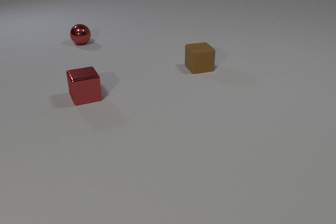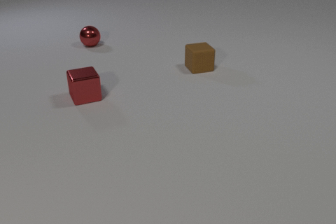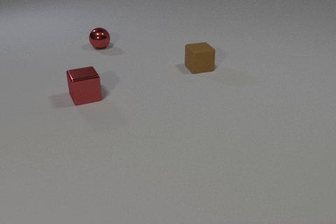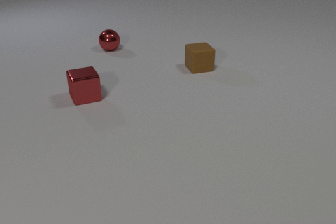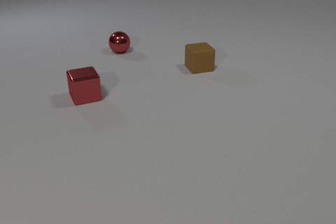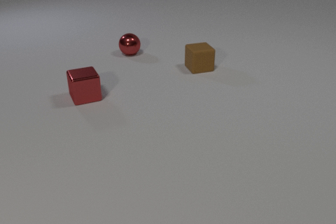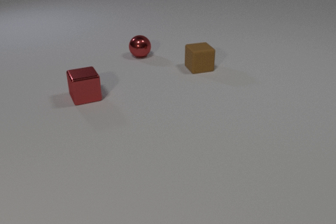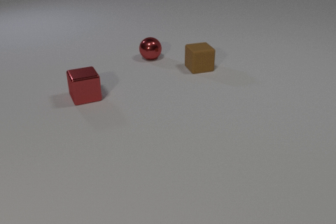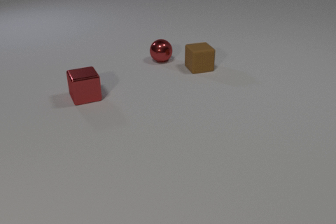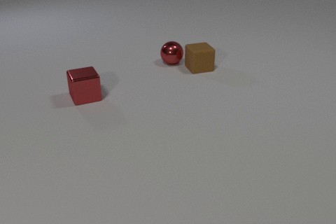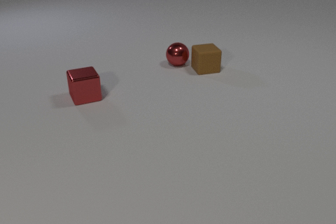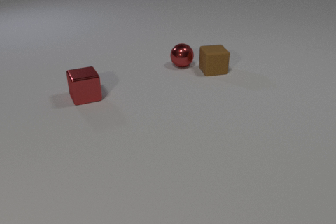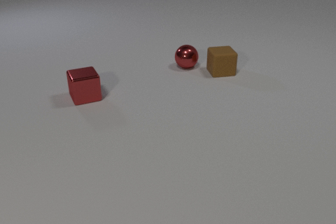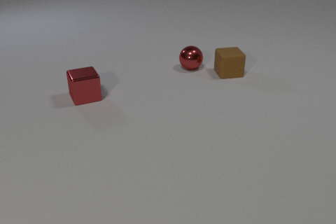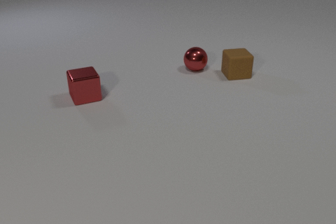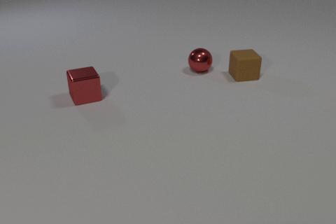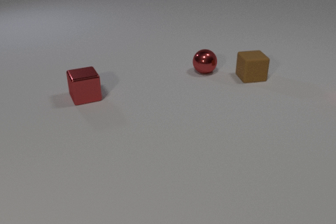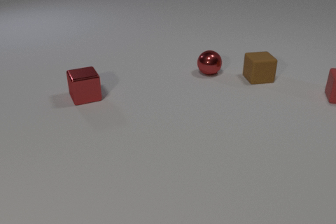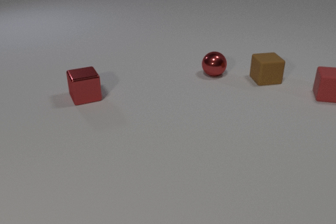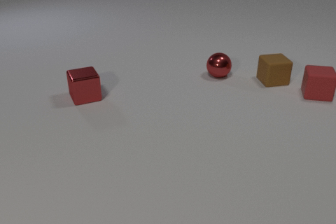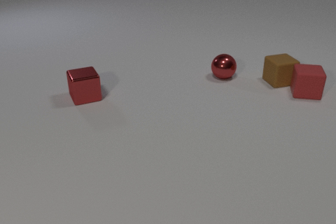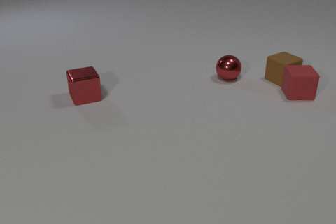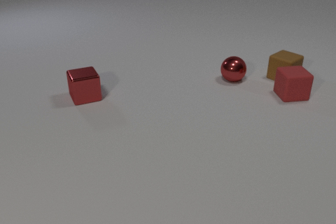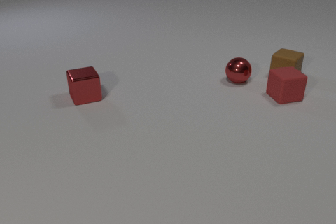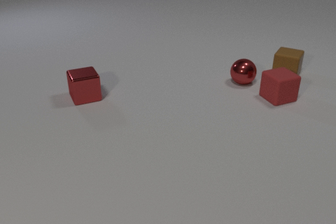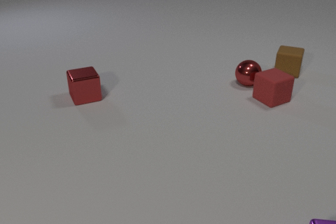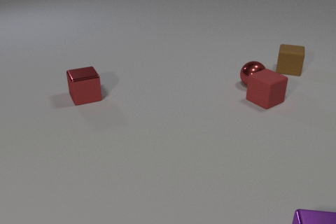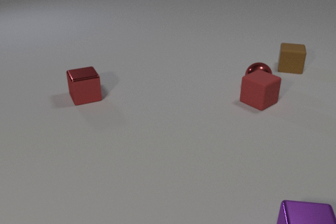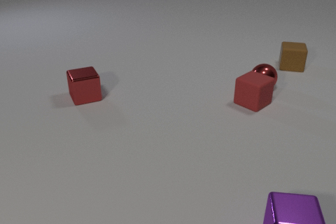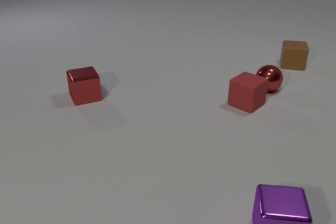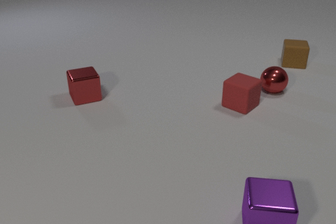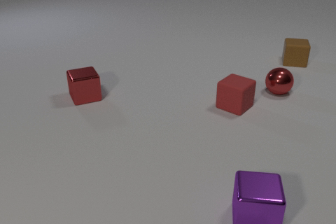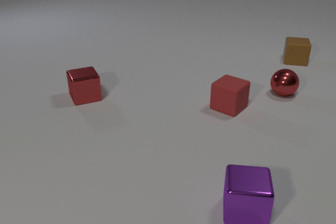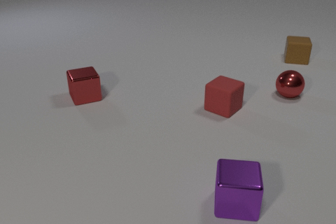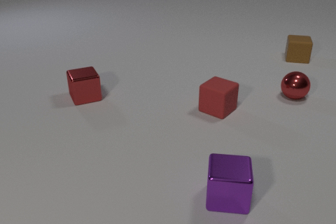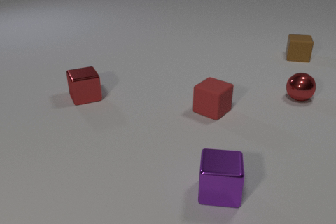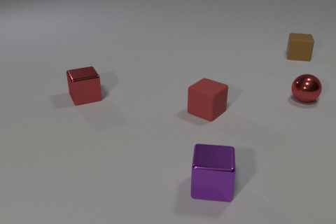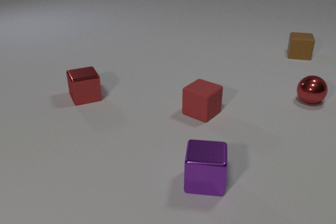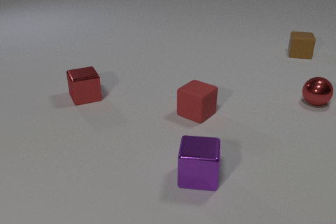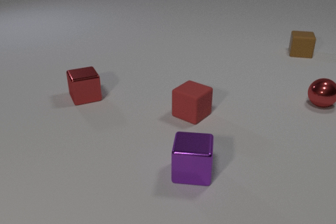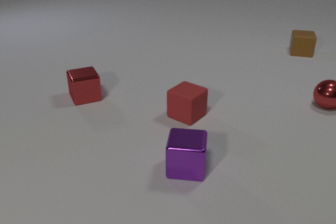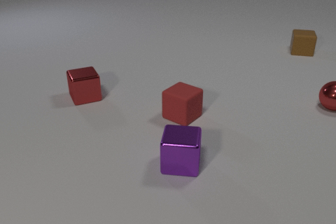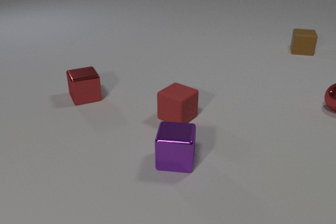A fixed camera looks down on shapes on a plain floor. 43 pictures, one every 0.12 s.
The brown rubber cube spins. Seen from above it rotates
counterclockwise.
The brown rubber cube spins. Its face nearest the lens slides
to the right.
0.00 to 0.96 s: The red metal sphere rolls to the right and toward the camera.
0.96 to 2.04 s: The red metal sphere rolls to the right and toward the camera. The brown rubber cube slides to the right. The red rubber cube comes in at the right edge, slides to the left. The red metal sphere and the brown rubber cube collide.
2.04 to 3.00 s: The red metal sphere rolls to the right and toward the camera. The brown rubber cube slides to the right and away from the camera, spins counterclockwise seen from above by about 60 degrees, its near face sliding to the right. The red rubber cube slides to the left and toward the camera, spins counterclockwise seen from above by about 45 degrees, its near face sliding to the right. The purple metal cube comes in at the bottom edge. The brown rubber cube and the red rubber cube collide.
3.00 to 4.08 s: The red metal sphere rolls to the right. The brown rubber cube slides away from the camera. The red rubber cube slides to the left and toward the camera, spins counterclockwise seen from above by about 15 degrees, its near face sliding to the right. The purple metal cube slides to the left and away from the camera. The red metal sphere and the red rubber cube collide.
4.08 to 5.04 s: The red metal sphere rolls to the right. The brown rubber cube slides away from the camera. The red rubber cube slides to the left and toward the camera. The purple metal cube slides away from the camera and to the left.
What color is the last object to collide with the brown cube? red.
What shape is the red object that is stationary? cube.
How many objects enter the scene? 2.
